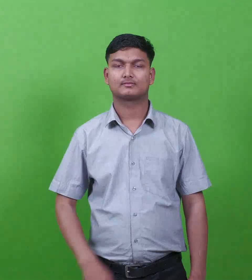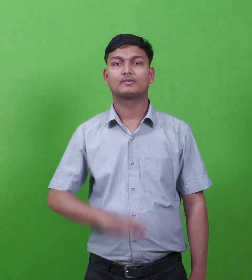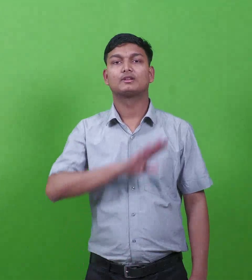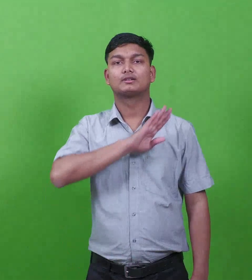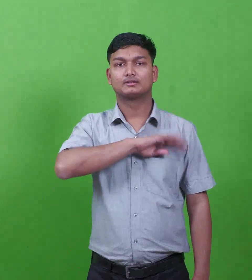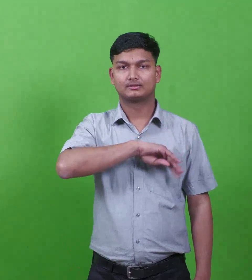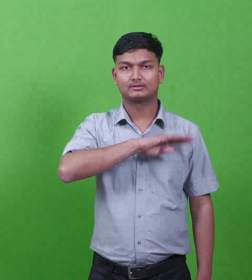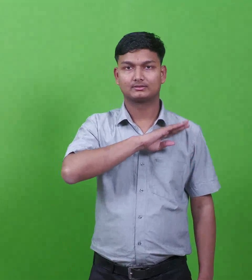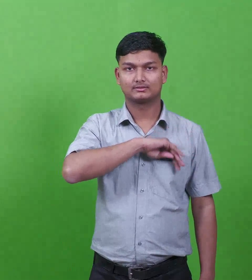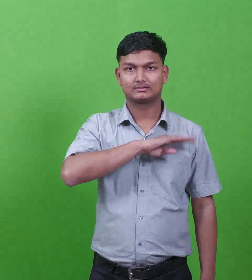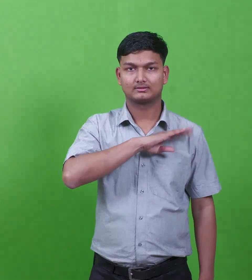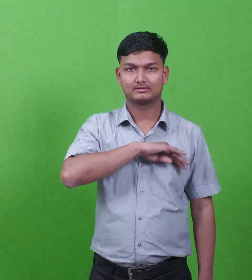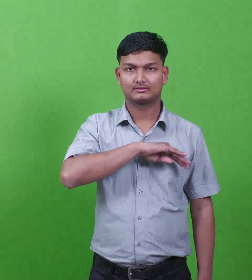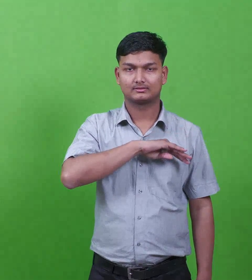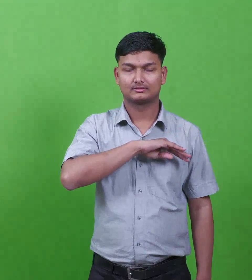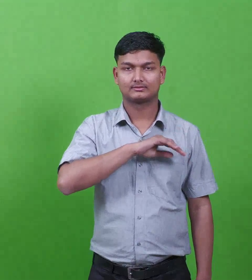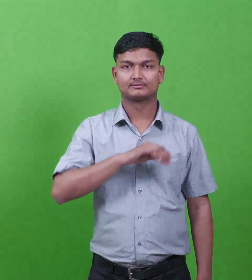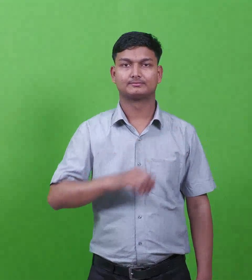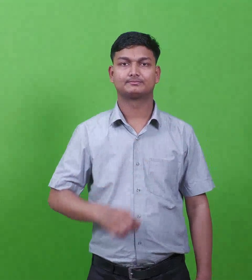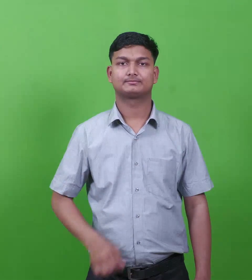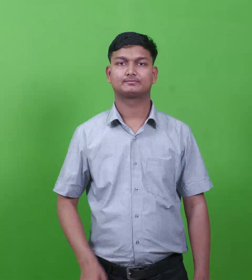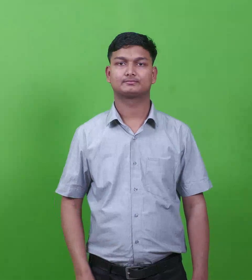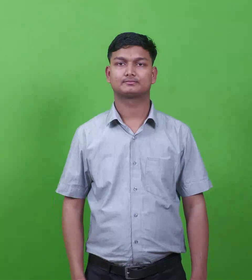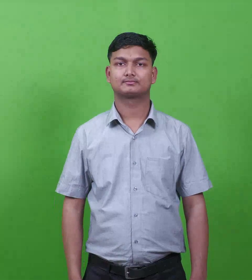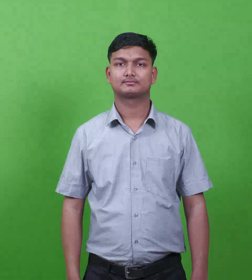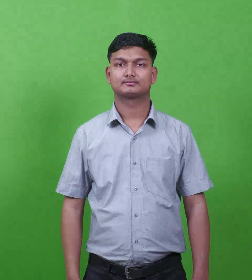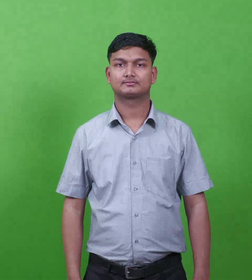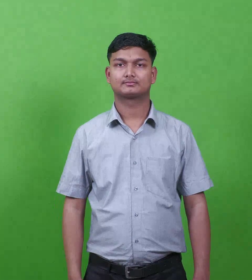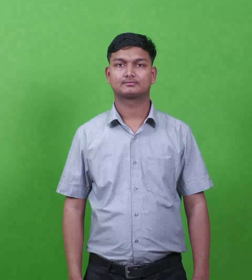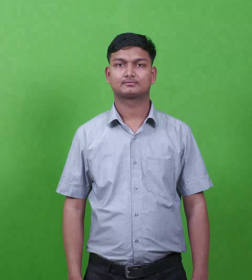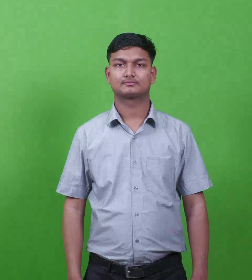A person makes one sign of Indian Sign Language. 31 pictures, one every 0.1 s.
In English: lysanias
